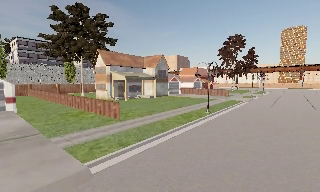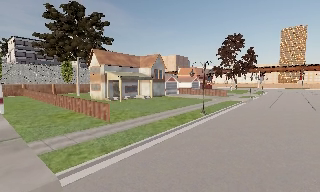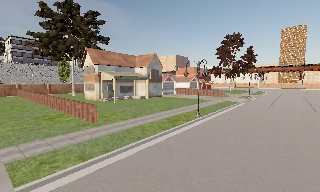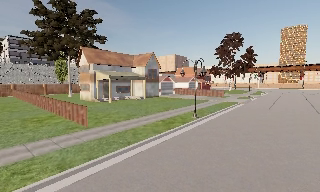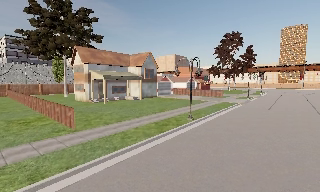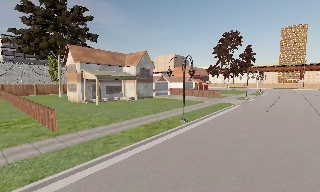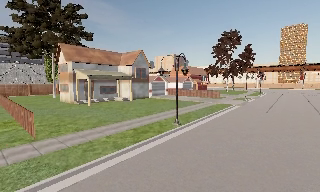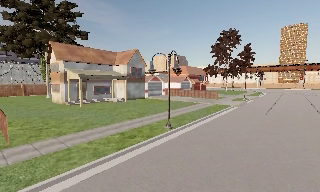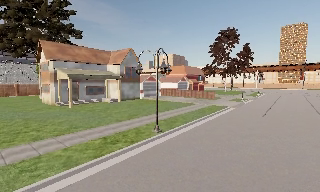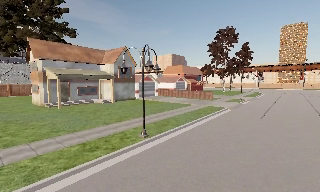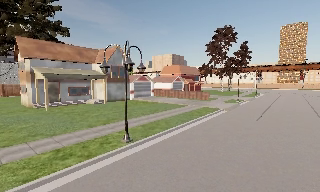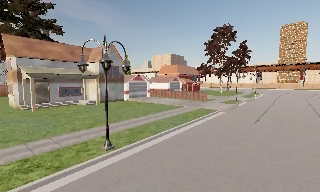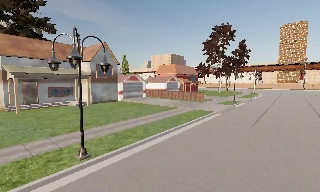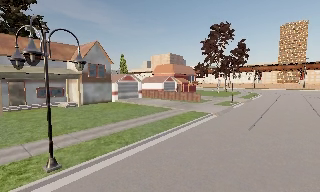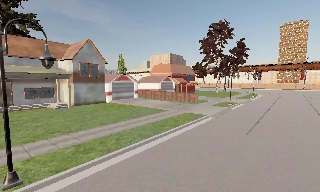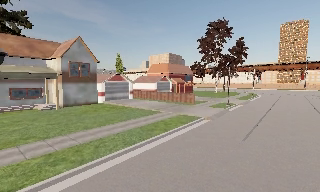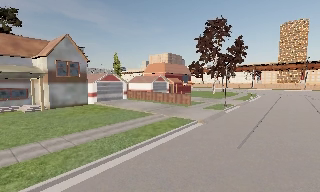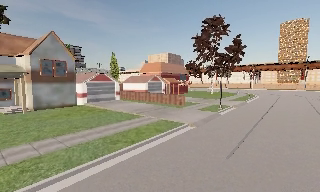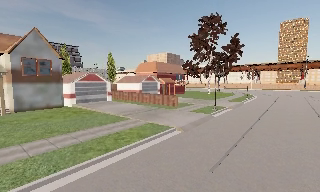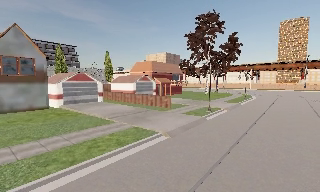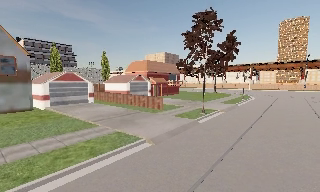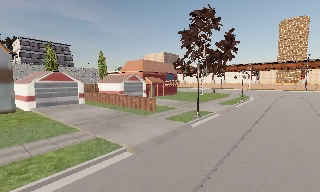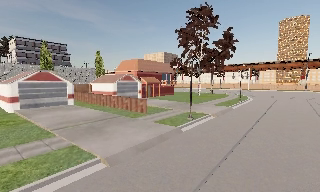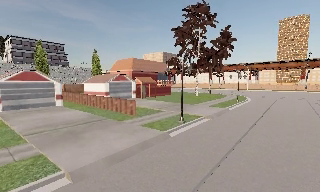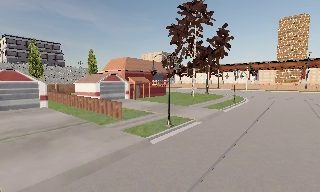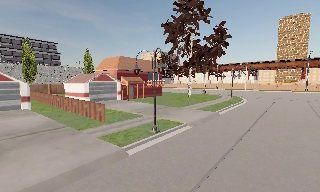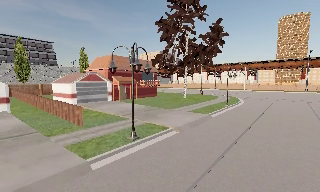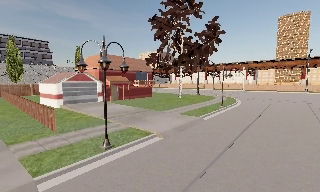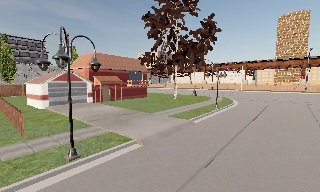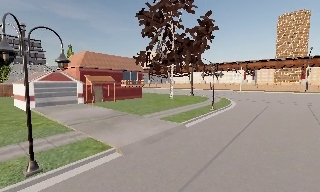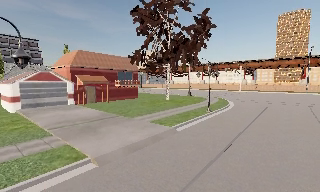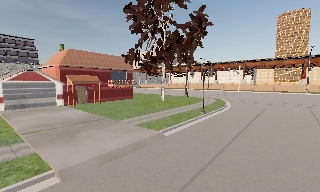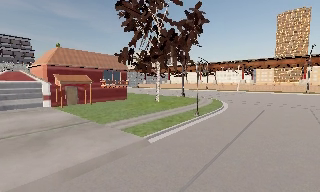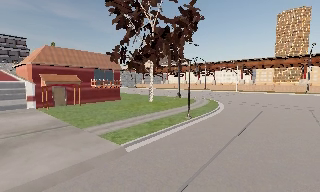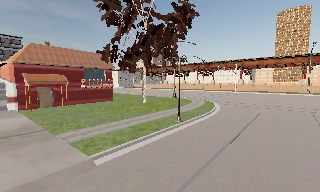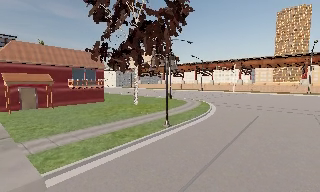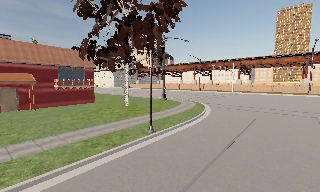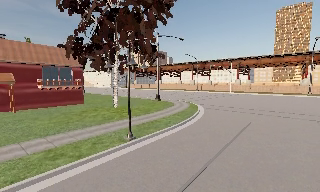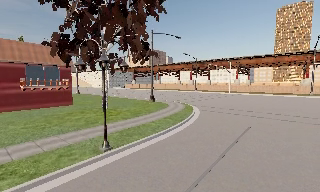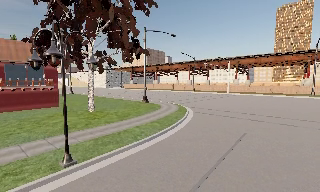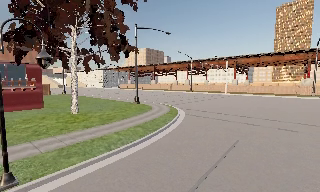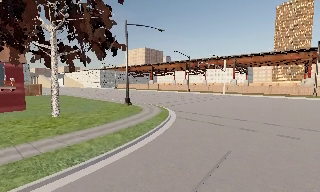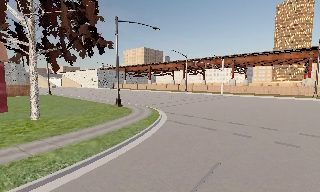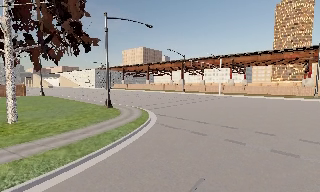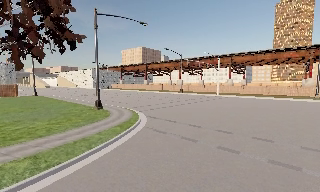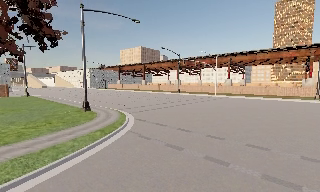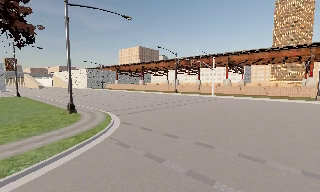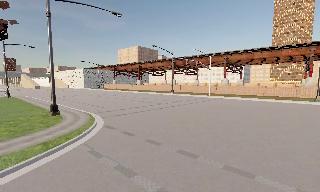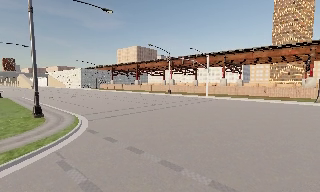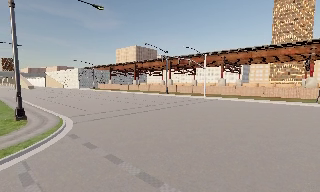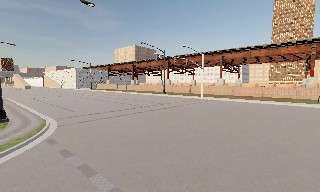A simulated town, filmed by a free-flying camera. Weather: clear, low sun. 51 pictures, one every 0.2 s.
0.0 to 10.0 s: The camera travels forward and to its right, about 60 m, so what stands in front looms larger.
The film runs backward here.
